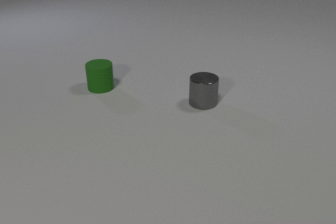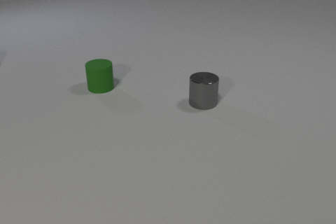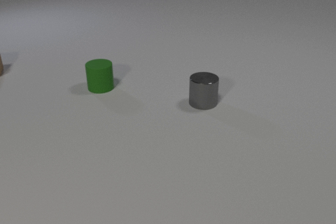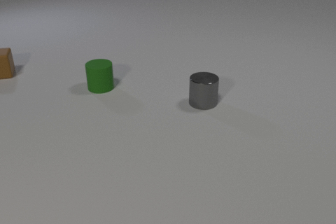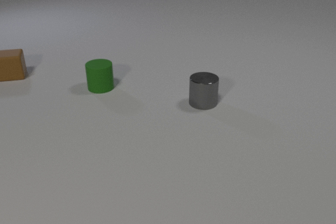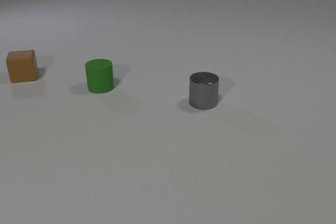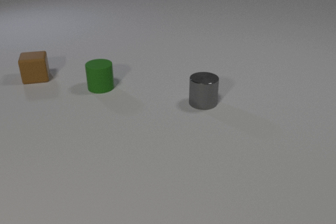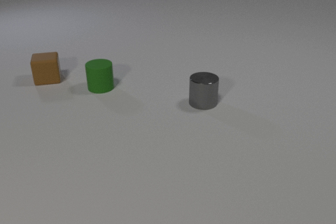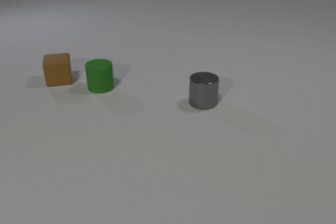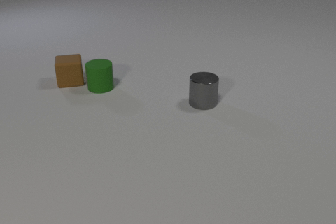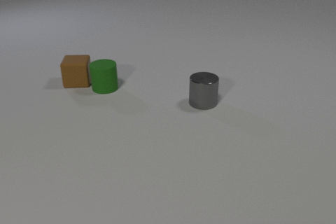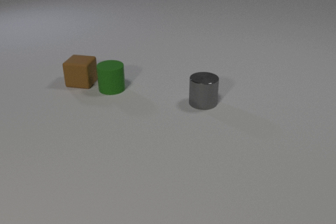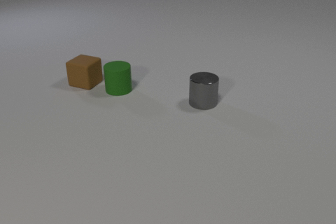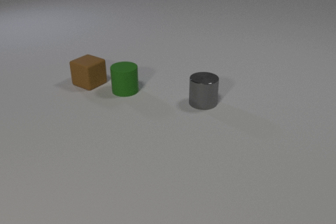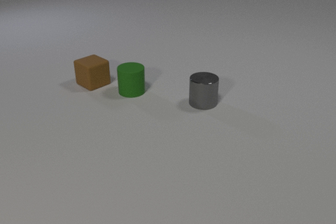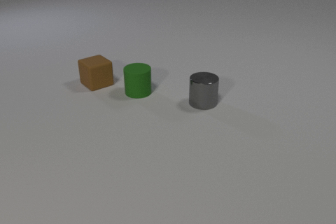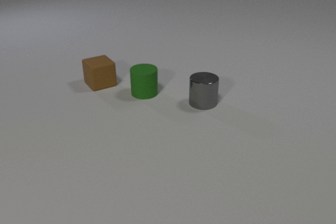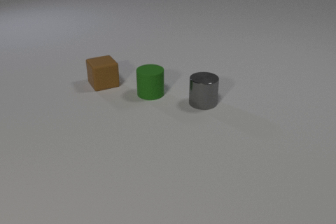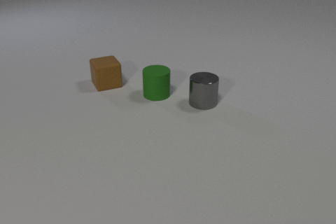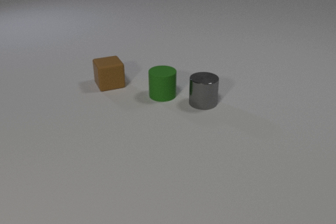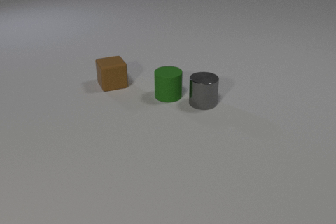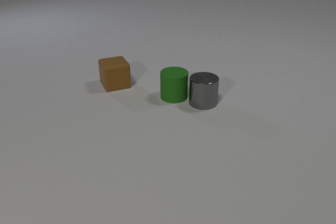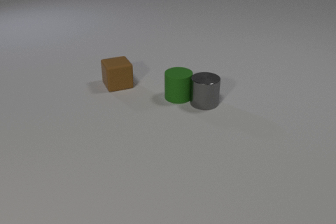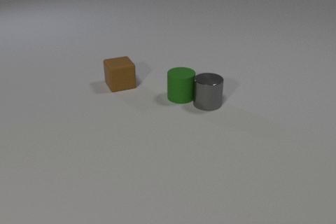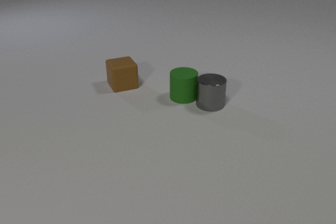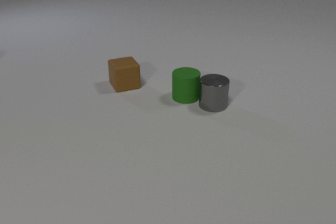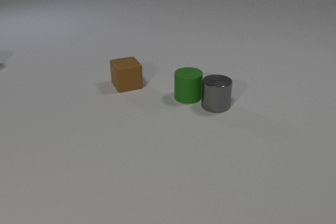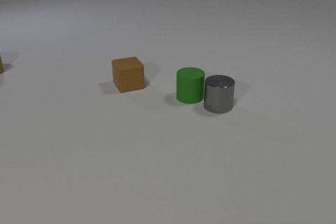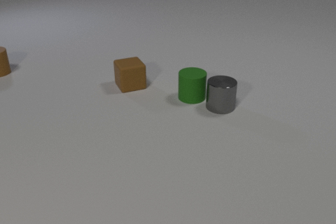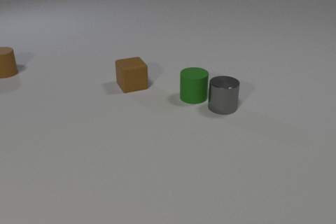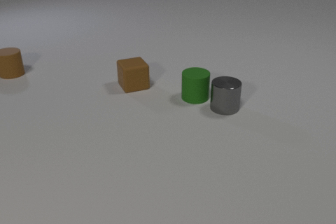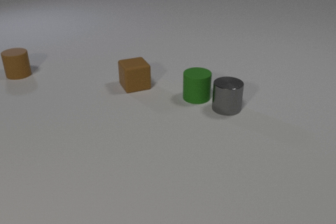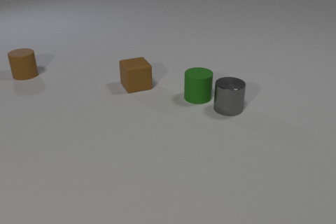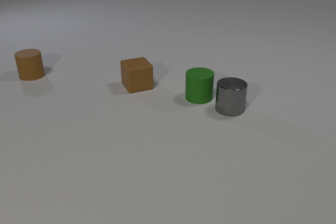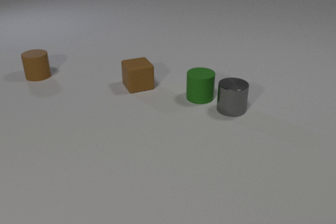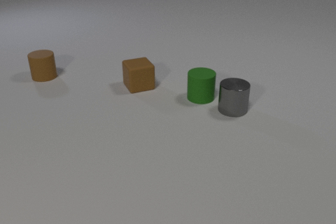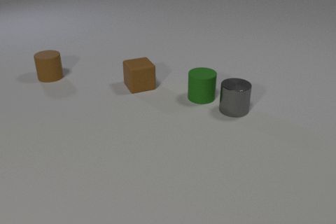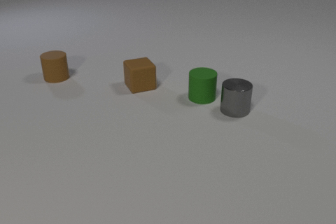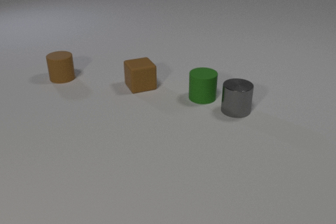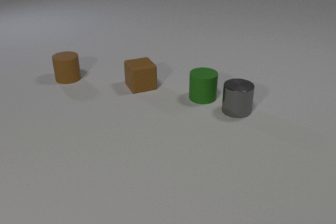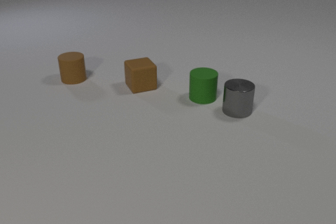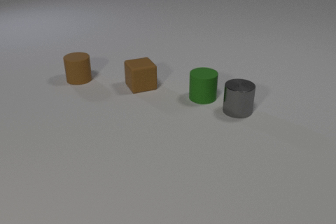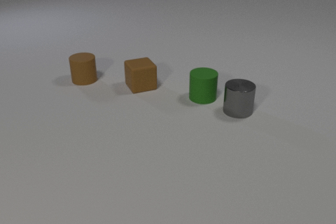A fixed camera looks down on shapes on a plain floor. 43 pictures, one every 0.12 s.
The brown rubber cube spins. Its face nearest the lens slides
to the left.
The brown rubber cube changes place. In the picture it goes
to the right.
0.00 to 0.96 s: The brown rubber cube comes in at the left edge, slides to the right and toward the camera.
0.96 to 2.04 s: The brown rubber cube slides to the right and toward the camera, spins so that its near face slides to the left, clockwise seen from above. The green rubber cylinder slides to the right. The brown rubber cube and the green rubber cylinder collide.
2.04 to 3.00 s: The brown rubber cube slides to the right. The green rubber cylinder slides to the right. The gray metal cylinder slides to the right. The green rubber cylinder and the gray metal cylinder collide.
3.00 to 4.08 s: The brown rubber cube slides to the right. The green rubber cylinder slides to the right. The brown rubber cylinder comes in at the left edge, slides to the right and toward the camera. The gray metal cylinder slides to the right.
4.08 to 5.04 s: The brown rubber cylinder slides to the right and toward the camera. The gray metal cylinder slides to the right.
What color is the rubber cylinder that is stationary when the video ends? green.
How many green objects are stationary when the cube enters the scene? 1.
How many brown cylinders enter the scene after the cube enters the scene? 1.
